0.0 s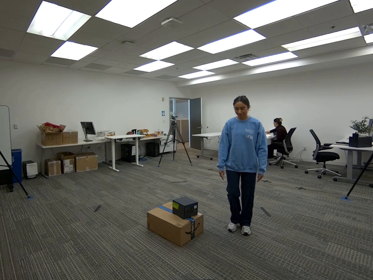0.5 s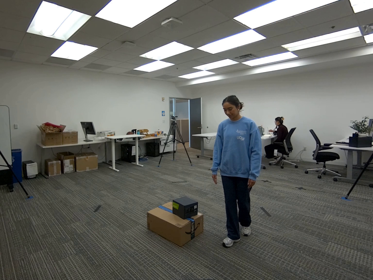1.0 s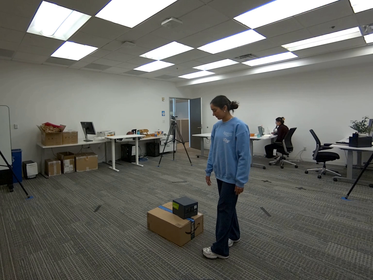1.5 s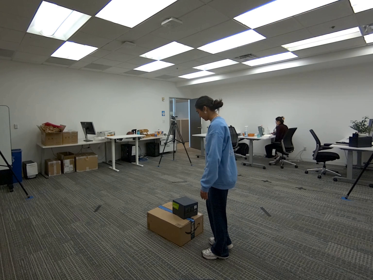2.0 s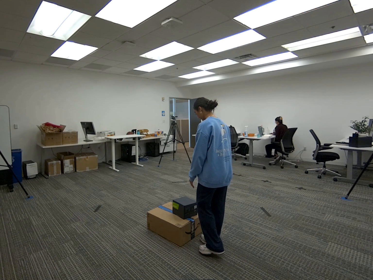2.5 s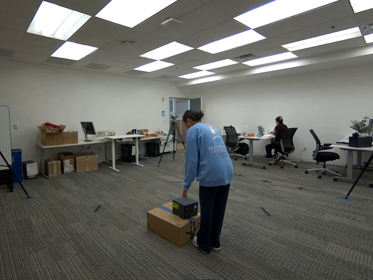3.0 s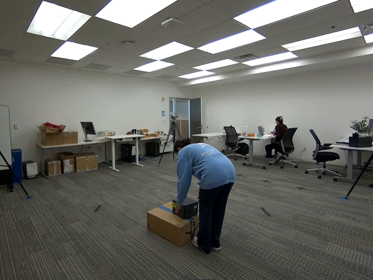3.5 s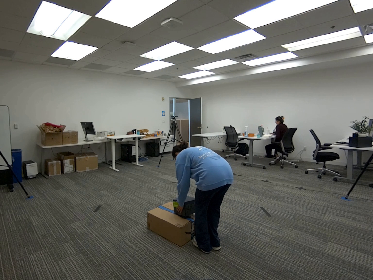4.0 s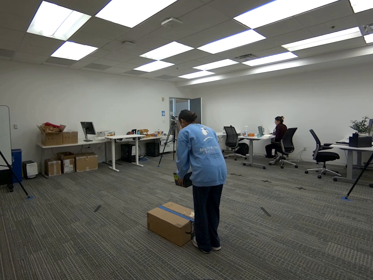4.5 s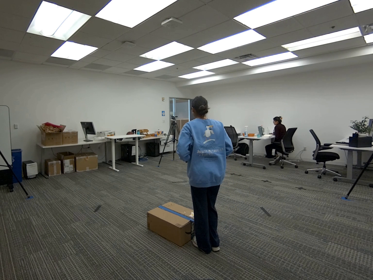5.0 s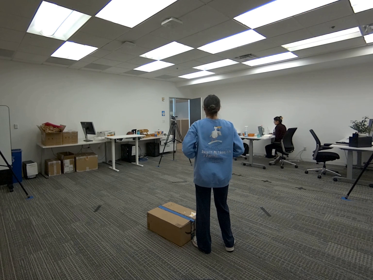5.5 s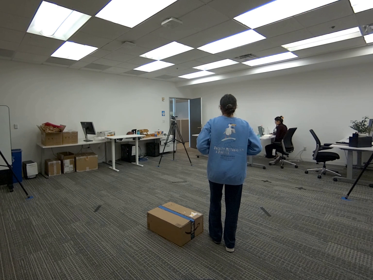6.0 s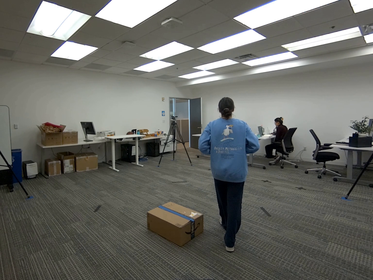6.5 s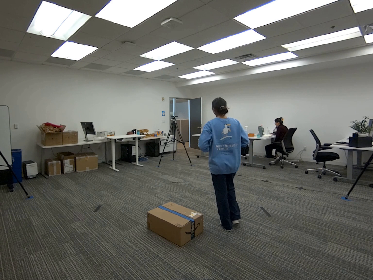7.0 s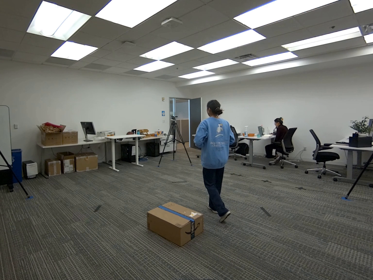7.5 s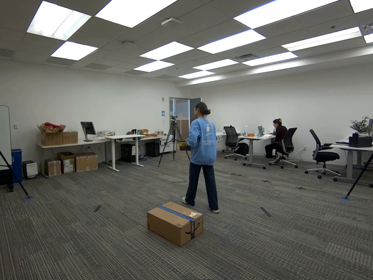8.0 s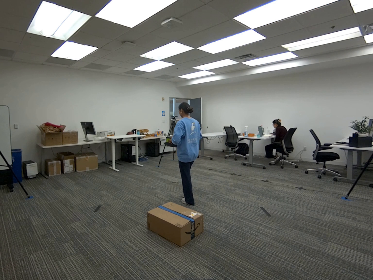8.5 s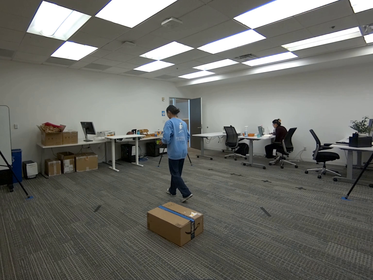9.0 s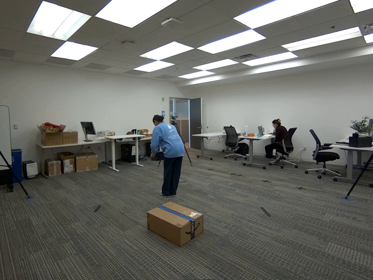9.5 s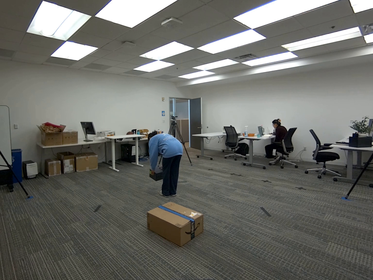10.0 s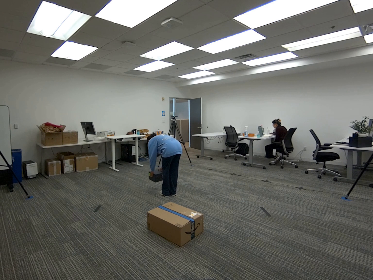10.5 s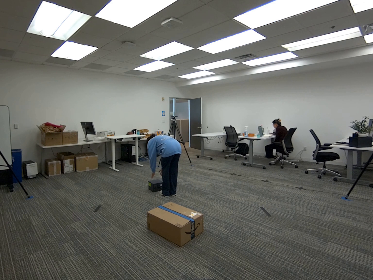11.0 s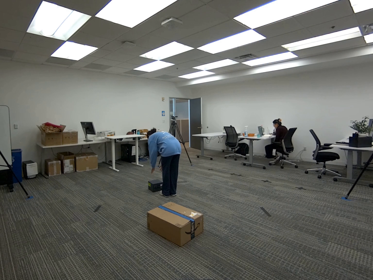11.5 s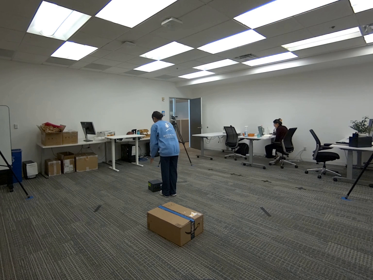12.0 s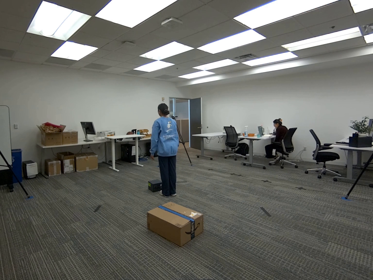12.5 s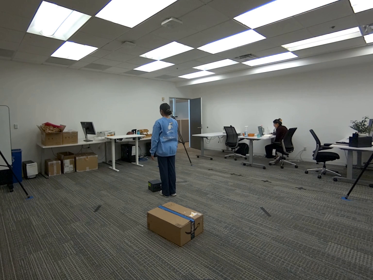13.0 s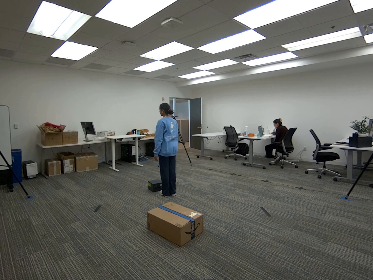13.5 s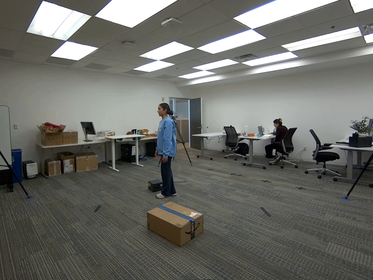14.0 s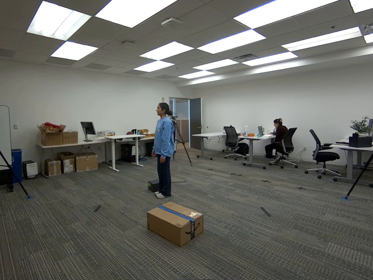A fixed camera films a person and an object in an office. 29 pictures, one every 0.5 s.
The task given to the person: Walk to the black square box on the big brown cardboard box, pick up the black square box with both hands, and place the black square box to the ground.
